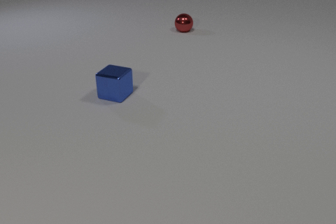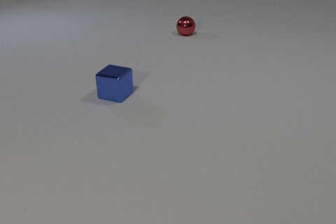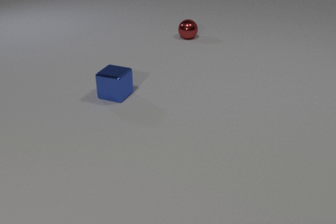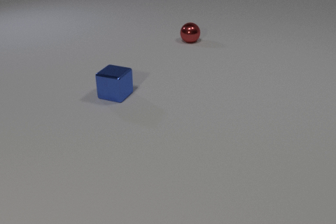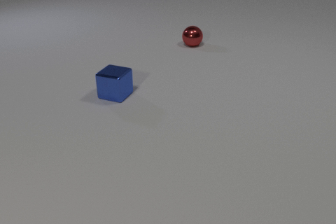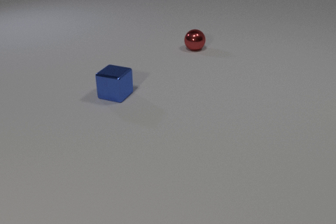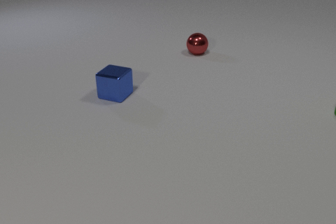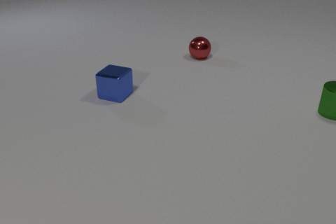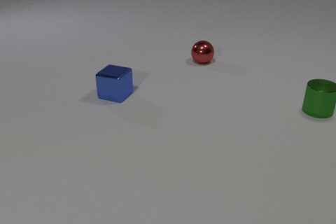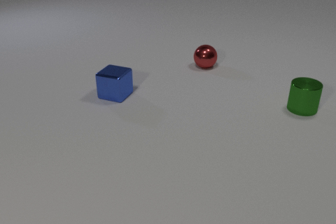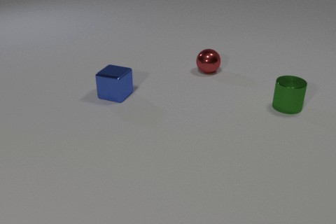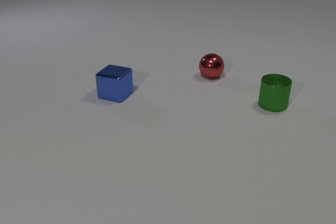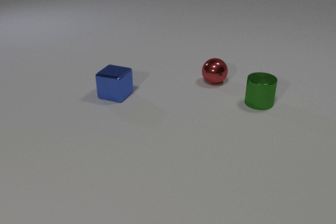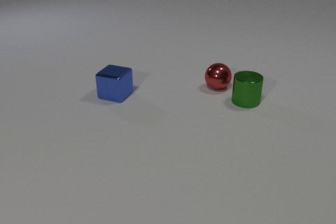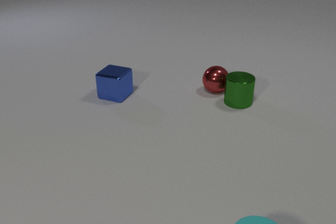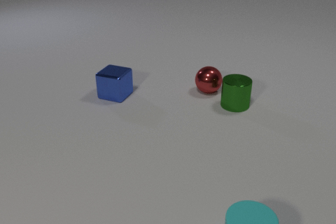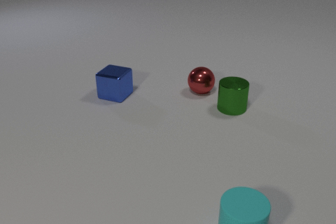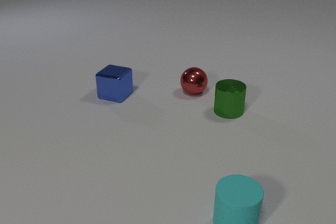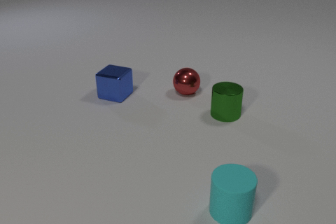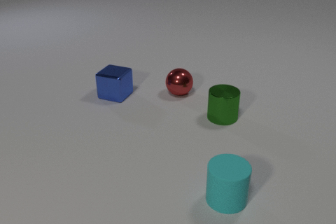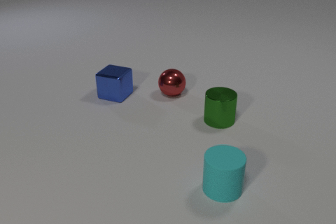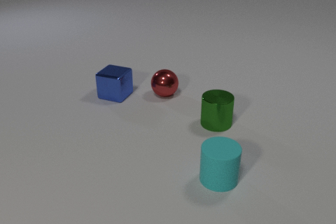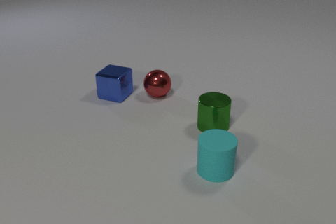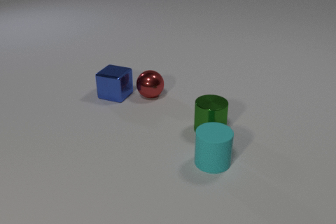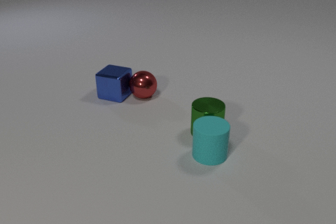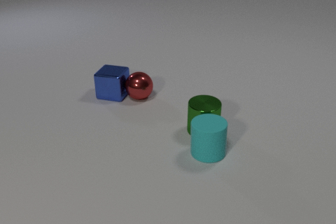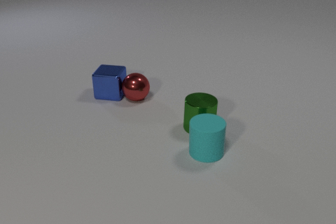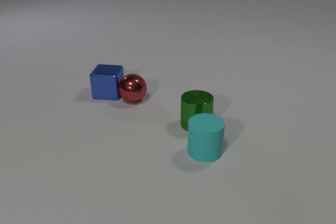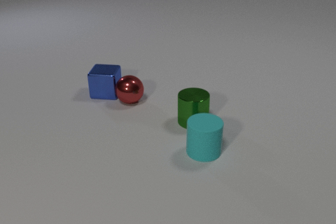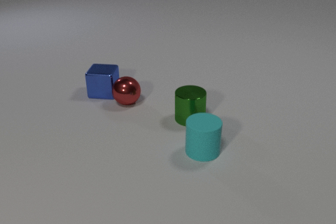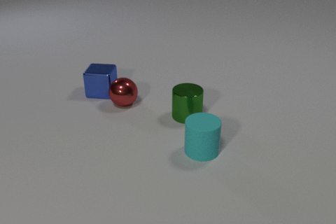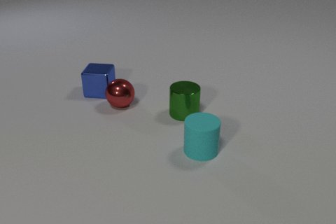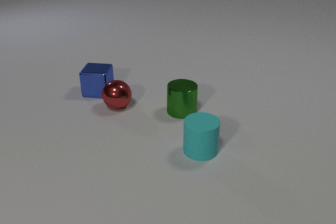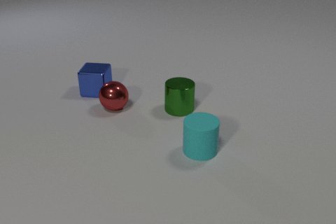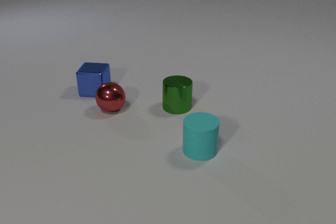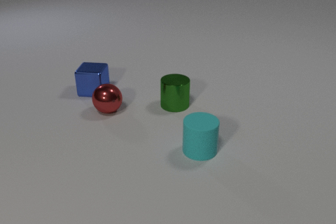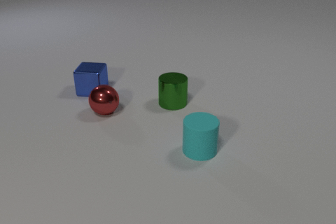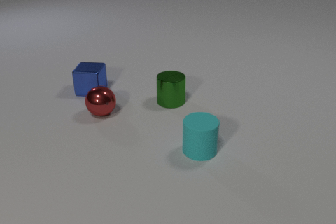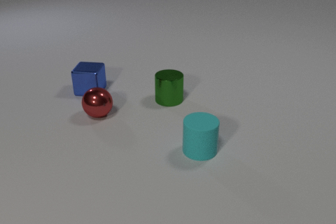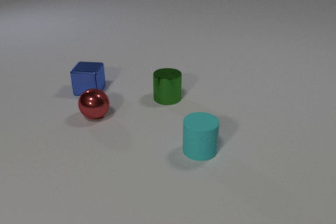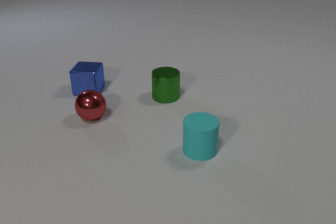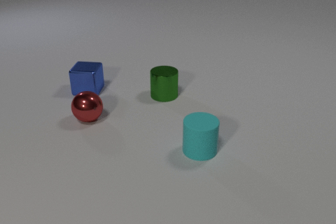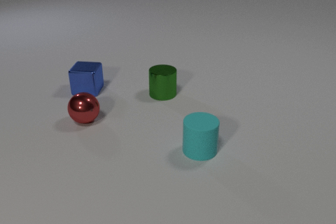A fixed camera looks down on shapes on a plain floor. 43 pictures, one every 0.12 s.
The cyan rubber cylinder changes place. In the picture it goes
away from the camera.
The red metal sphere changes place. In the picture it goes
toward the camera.
0.00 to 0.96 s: The green metal cylinder comes in at the right edge, slides to the left. The red metal sphere rolls toward the camera.
0.96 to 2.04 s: The green metal cylinder slides to the left. The red metal sphere rolls toward the camera. The cyan rubber cylinder comes in at the bottom edge, slides away from the camera. The green metal cylinder and the red metal sphere collide.
2.04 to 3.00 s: The green metal cylinder slides toward the camera and to the left. The red metal sphere rolls to the left. The cyan rubber cylinder slides away from the camera. The red metal sphere and the blue metal cube collide. The green metal cylinder and the cyan rubber cylinder collide.
3.00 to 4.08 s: The green metal cylinder slides away from the camera and to the left. The red metal sphere rolls to the left and toward the camera. The cyan rubber cylinder slides to the left. The blue metal cube slides to the left and away from the camera.
4.08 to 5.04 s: The green metal cylinder slides away from the camera and to the left. The red metal sphere rolls to the left and toward the camera. The blue metal cube slides to the left.
What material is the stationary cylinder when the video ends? rubber.
Are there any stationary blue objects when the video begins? yes.
Are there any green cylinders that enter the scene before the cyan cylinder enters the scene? yes.
